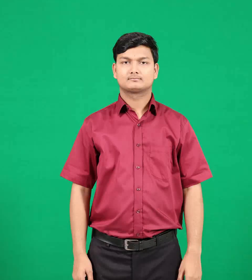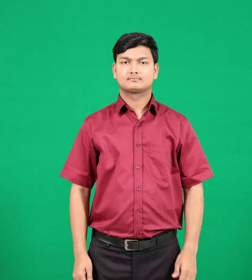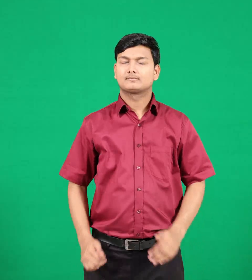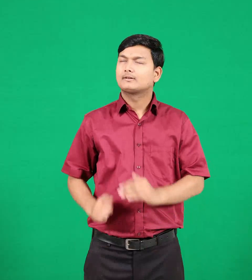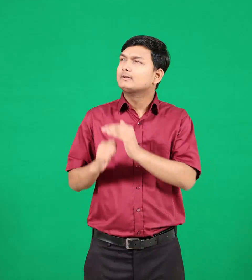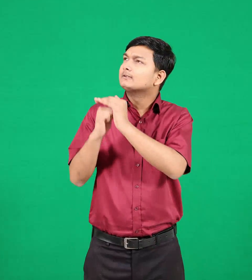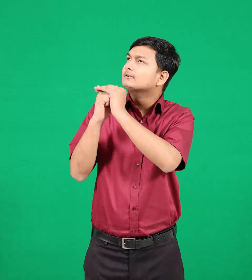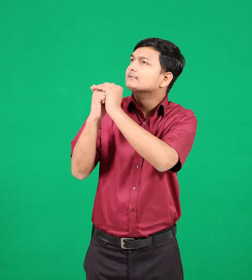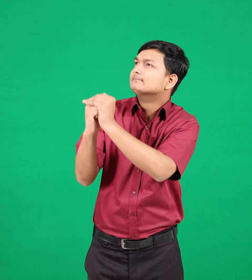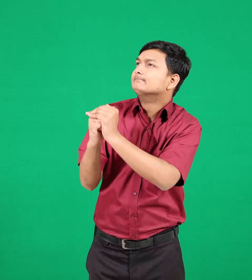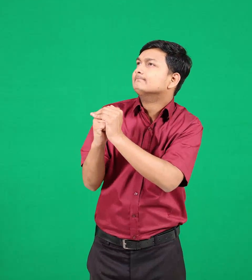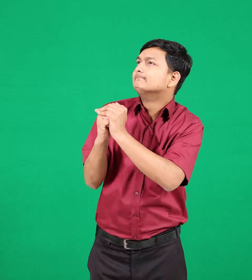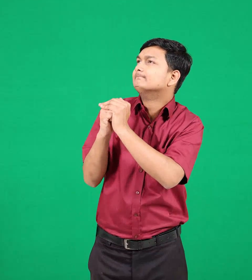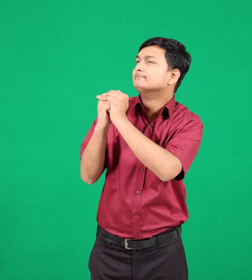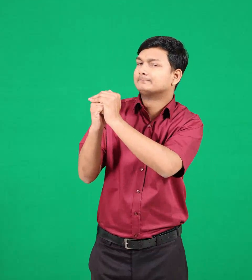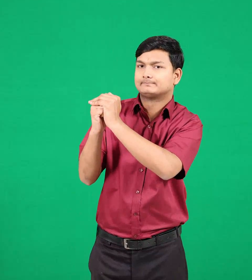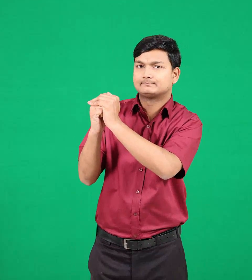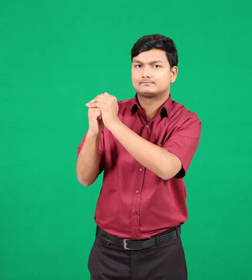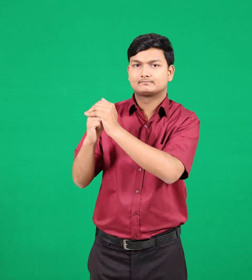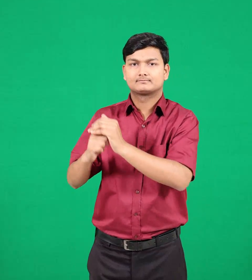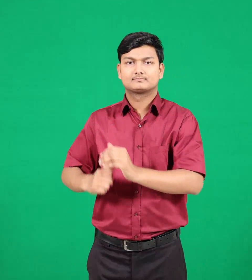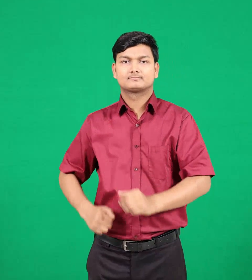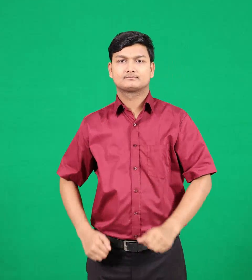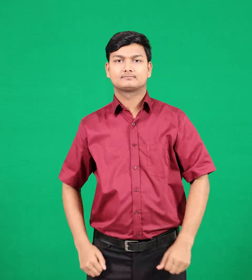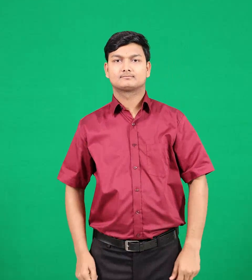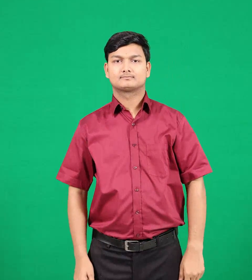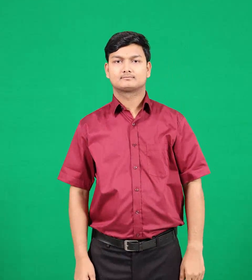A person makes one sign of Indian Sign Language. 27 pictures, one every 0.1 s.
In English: worship
